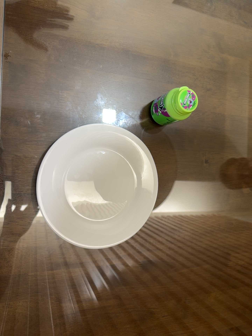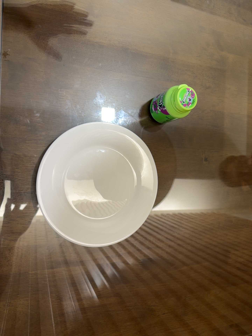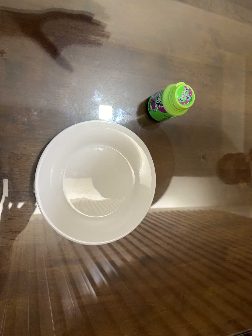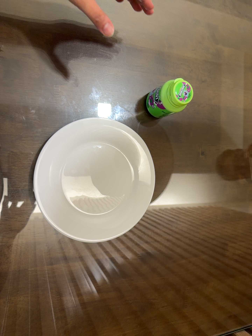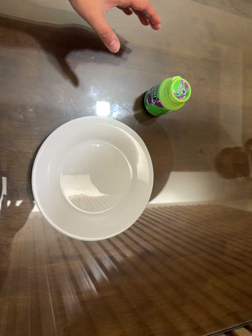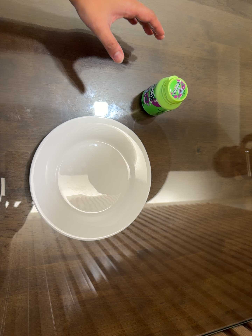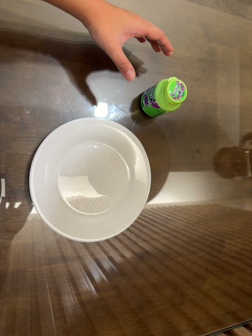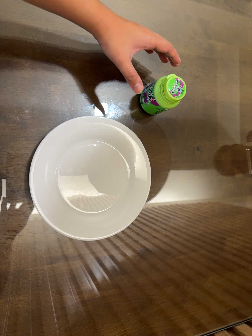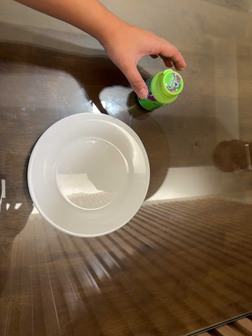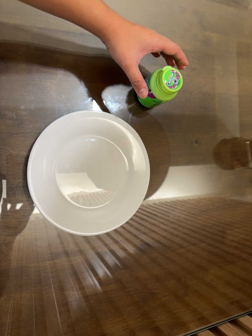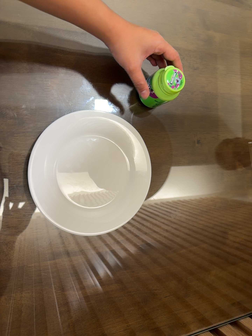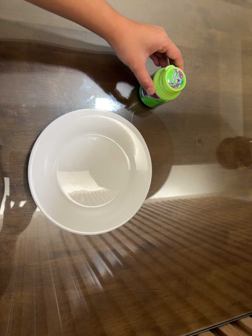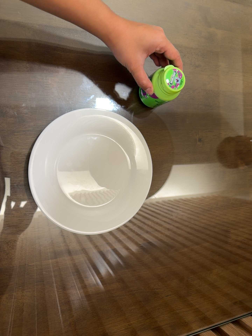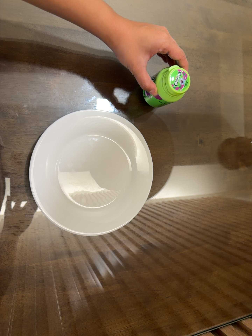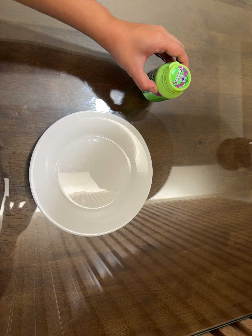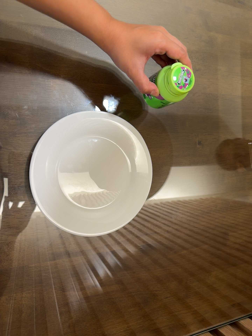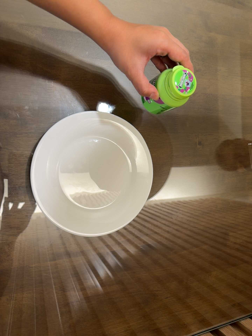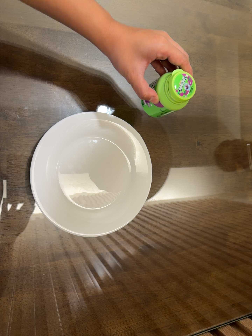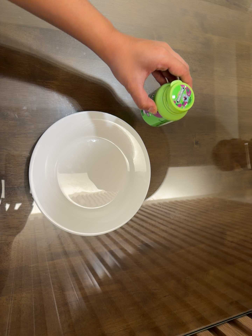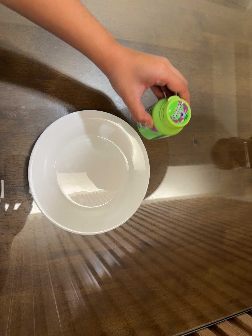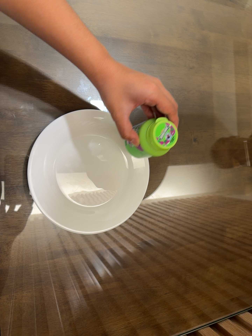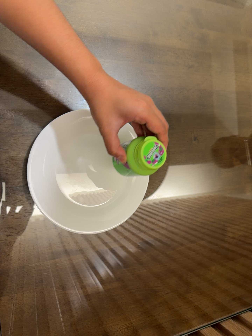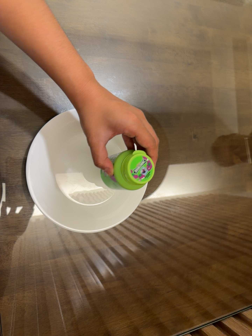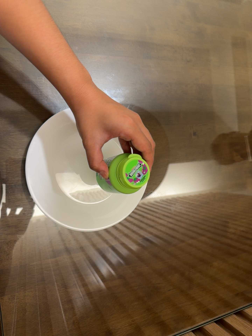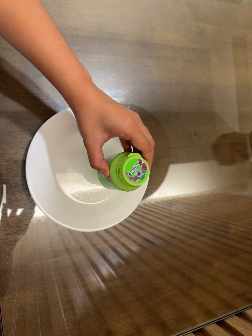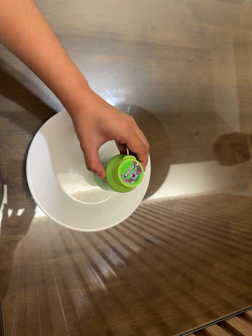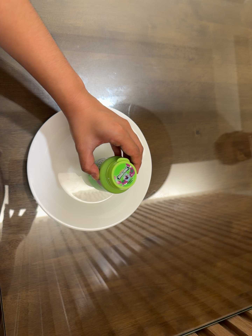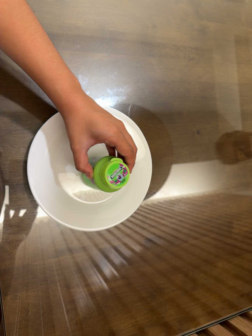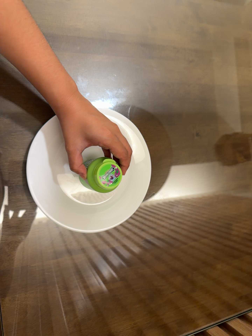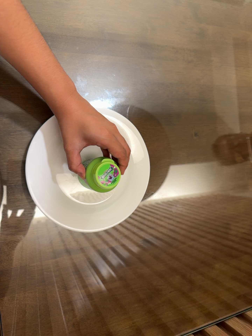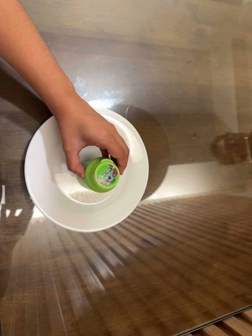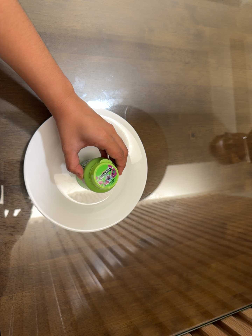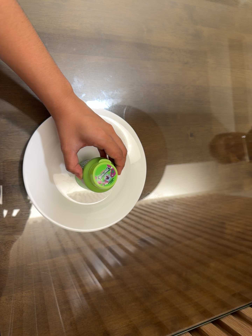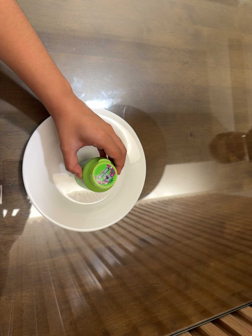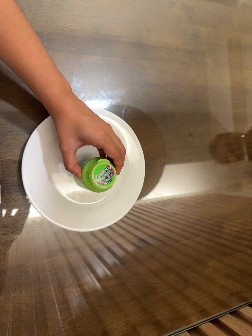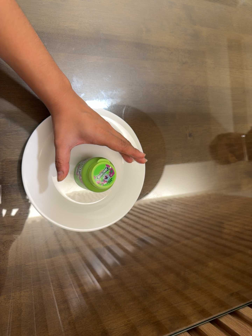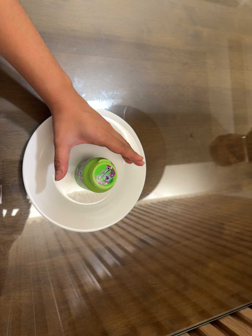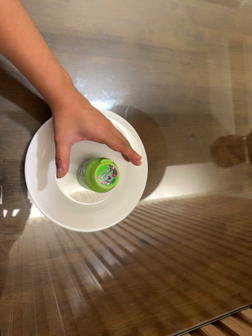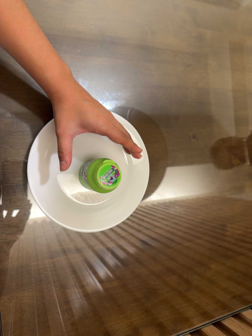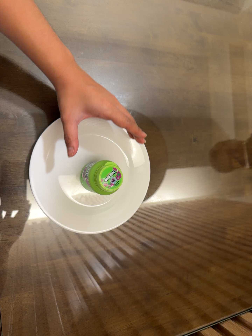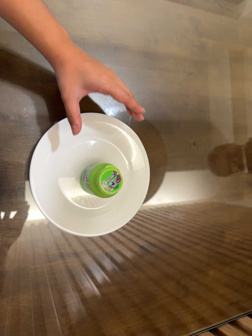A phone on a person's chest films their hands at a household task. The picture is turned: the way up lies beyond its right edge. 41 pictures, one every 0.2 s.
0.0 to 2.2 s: The camera shifts only a little, or ends up much as it began.
2.2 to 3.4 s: The camera keeps its place and its aim.
3.4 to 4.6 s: The camera shifts only a little, or ends up much as it began.
4.6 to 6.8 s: The camera keeps its place and its aim.
6.8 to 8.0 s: The camera shifts only a little, or ends up much as it began.
The film runs forward here.
